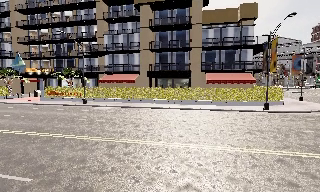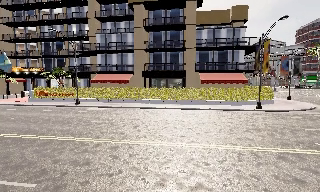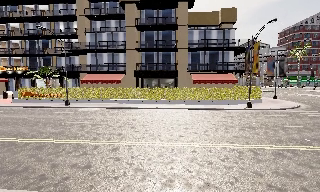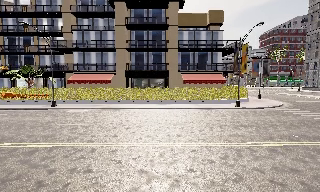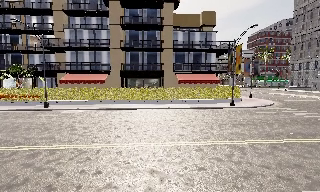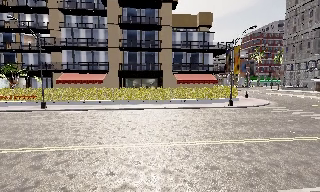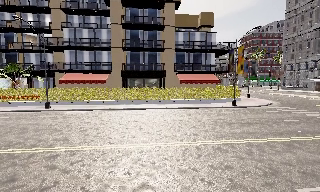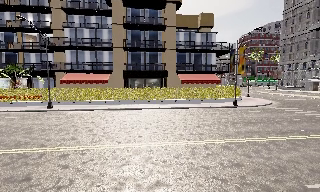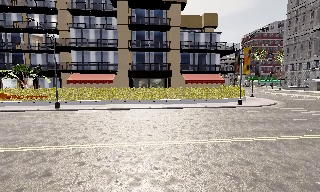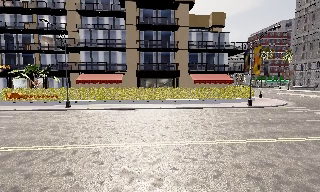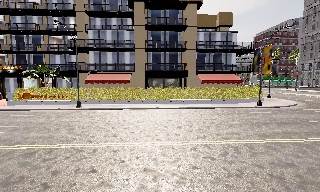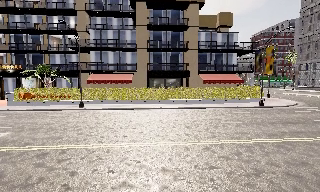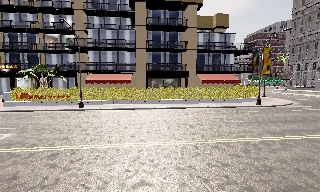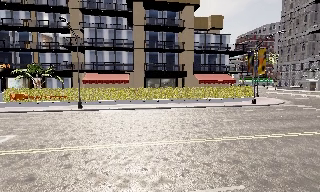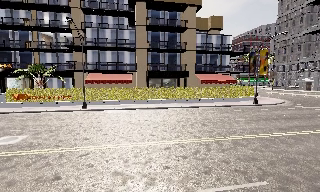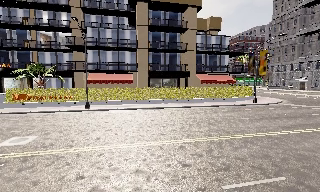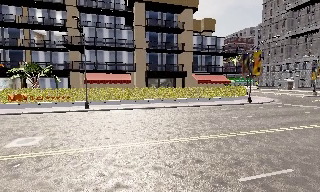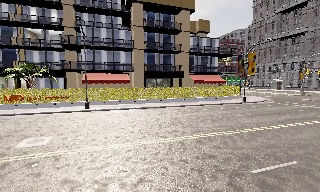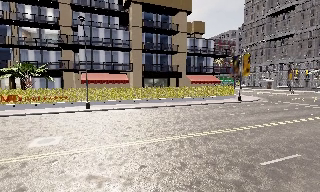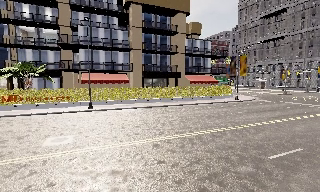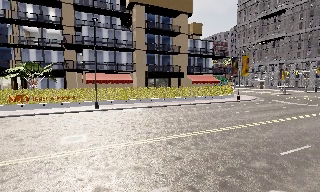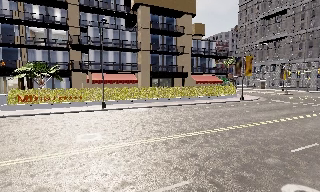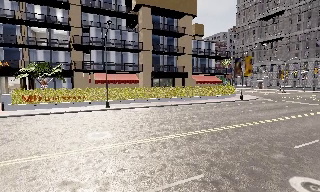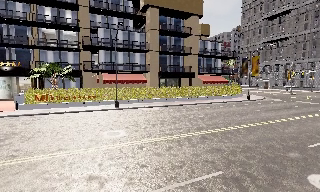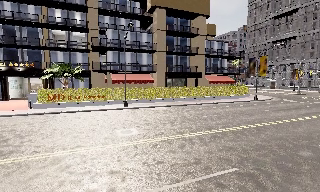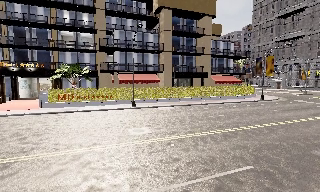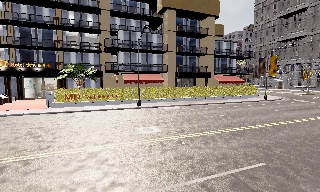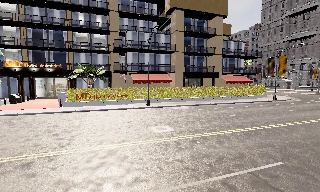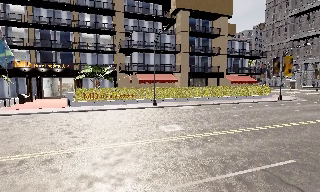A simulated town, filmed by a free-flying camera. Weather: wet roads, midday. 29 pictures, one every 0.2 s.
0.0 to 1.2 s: The camera pans to its right, which is clockwise from overhead, by about 20 degrees. It travels to its left, about 3.5 m.
1.2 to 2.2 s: The camera travels to its left, about 2.5 m, so close, fixed things drift to the right.
2.2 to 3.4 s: The camera pans to its right, which is clockwise from overhead, by about 15 degrees. It travels to its left, about 5 m.
3.4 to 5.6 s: The camera travels to its left and backward, about 7 m, so close, fixed things drift to the right.
The film runs backward here.
